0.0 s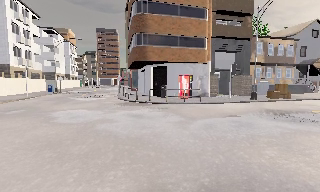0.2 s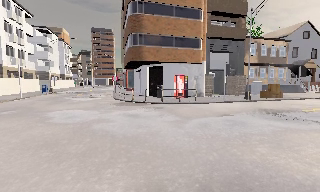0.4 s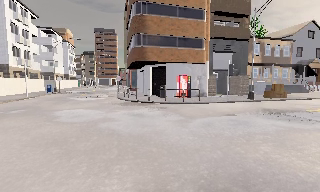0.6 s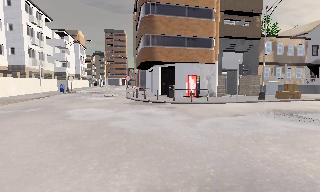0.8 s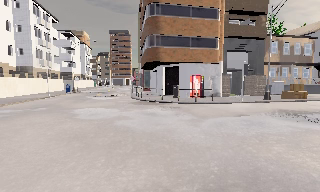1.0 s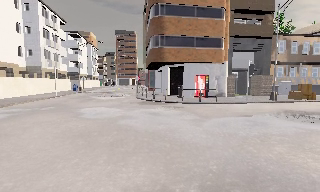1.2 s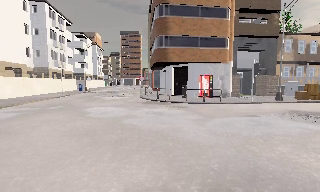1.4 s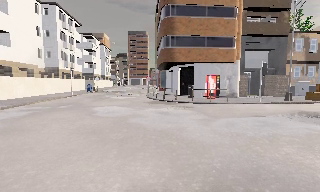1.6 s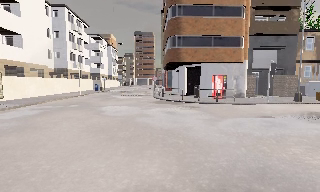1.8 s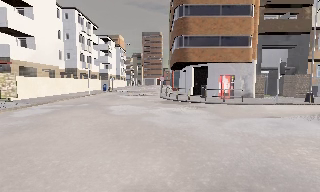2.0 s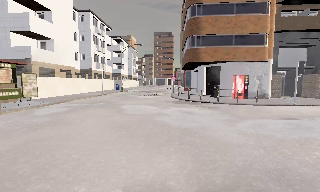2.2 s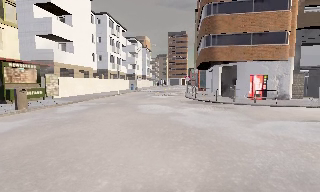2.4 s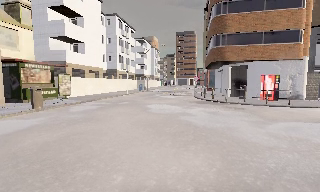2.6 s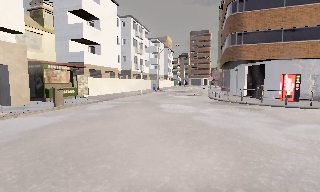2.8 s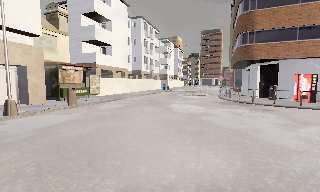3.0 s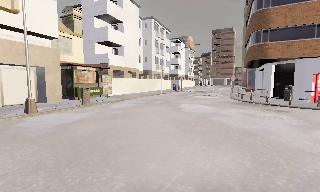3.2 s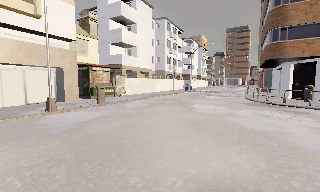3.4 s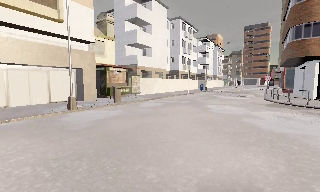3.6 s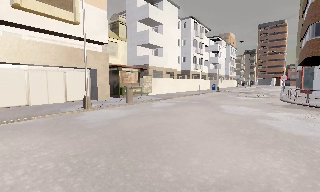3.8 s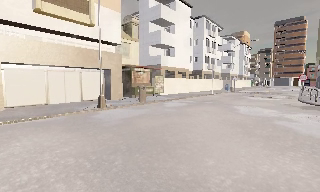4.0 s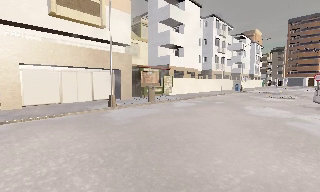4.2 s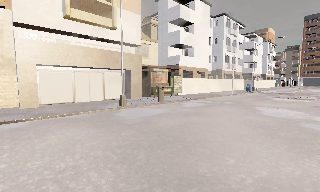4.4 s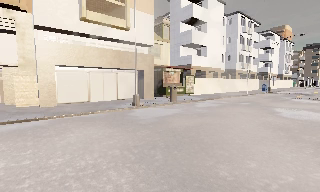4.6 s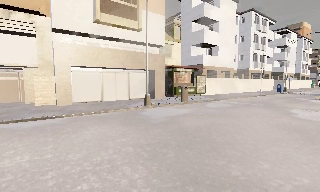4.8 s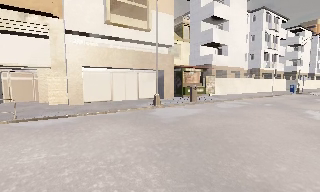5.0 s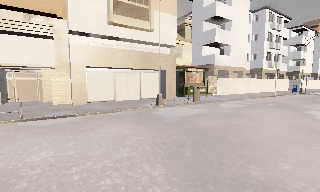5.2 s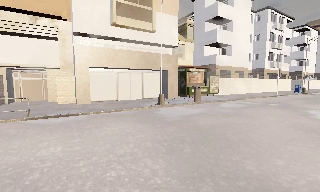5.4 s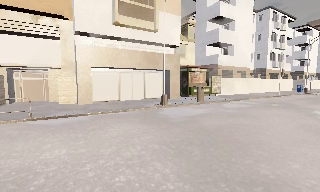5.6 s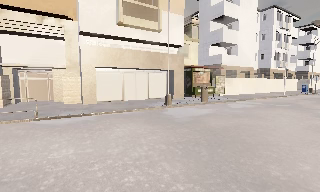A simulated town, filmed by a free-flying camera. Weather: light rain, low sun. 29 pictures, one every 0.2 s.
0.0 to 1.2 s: The camera travels backward, about 0.5 m, so what stands in front gets smaller.
1.2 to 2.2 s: The scene slides to the right, as the camera pans about 15 degrees to its left.
2.2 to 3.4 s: The scene slides to the right, as the camera pans about 25 degrees to its left. It travels backward, about 0.5 m, so what stands in front gets smaller.
3.4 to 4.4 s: The scene slides to the right, as the camera pans about 20 degrees to its left.
4.4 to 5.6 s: The camera travels to its left, about 0.5 m, so close, fixed things drift to the right.
The film runs backward here.
